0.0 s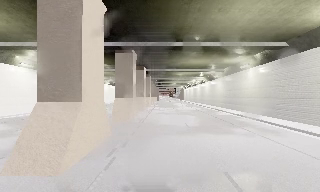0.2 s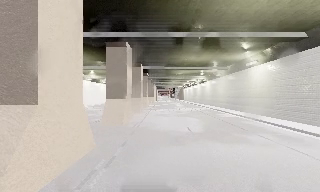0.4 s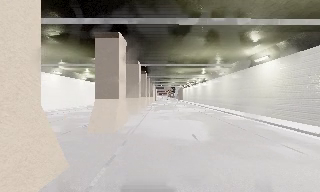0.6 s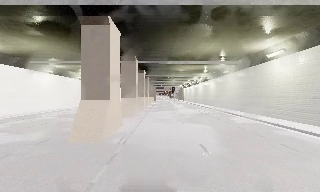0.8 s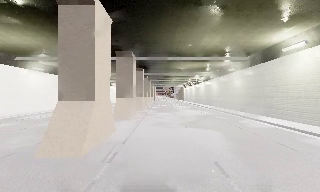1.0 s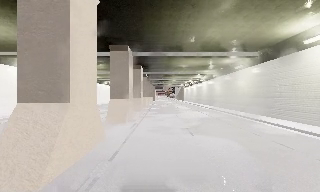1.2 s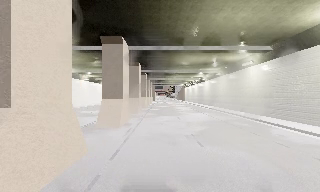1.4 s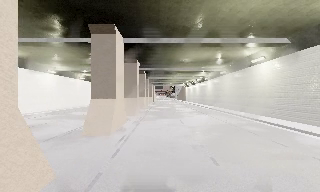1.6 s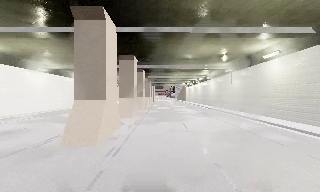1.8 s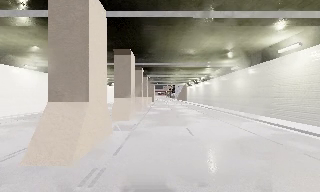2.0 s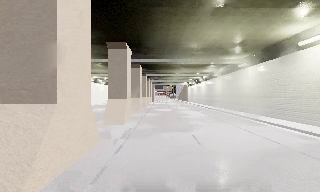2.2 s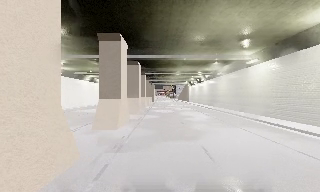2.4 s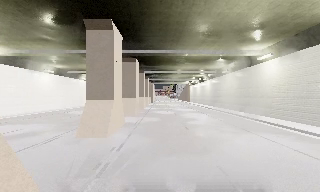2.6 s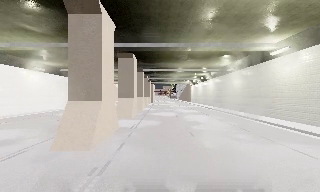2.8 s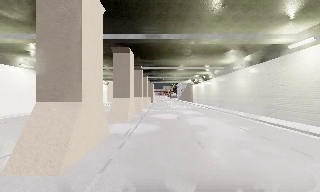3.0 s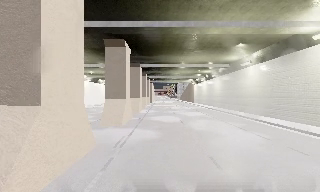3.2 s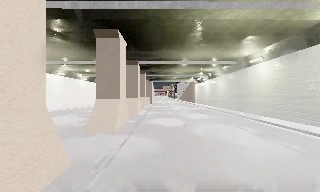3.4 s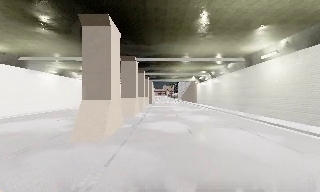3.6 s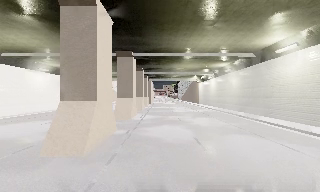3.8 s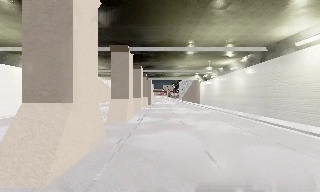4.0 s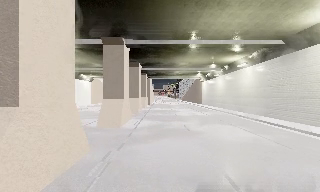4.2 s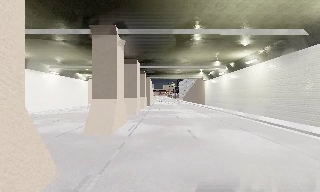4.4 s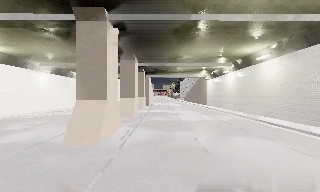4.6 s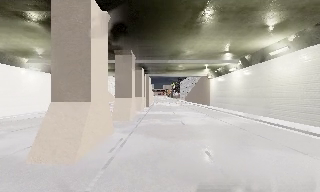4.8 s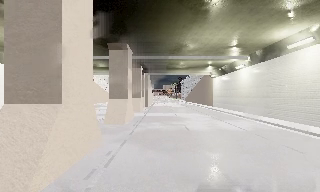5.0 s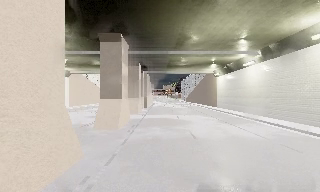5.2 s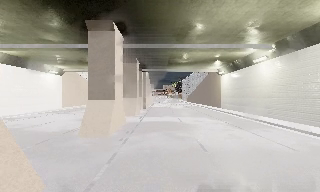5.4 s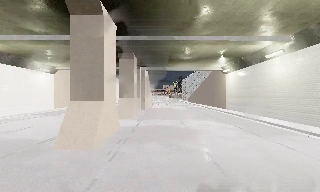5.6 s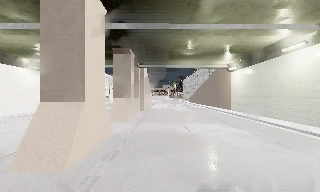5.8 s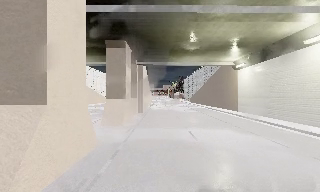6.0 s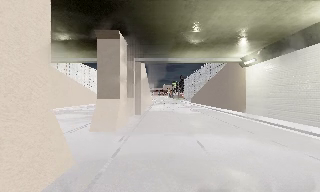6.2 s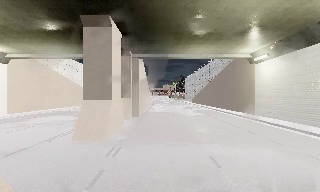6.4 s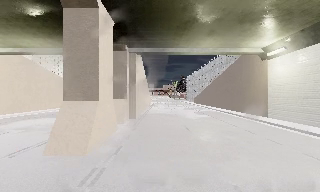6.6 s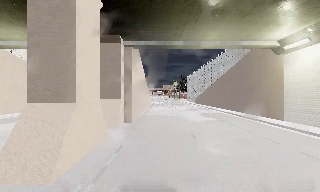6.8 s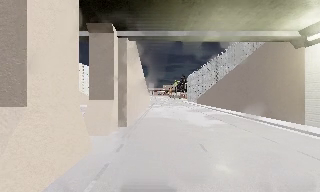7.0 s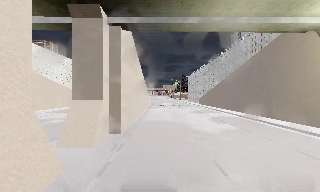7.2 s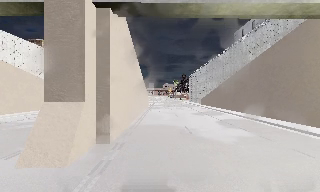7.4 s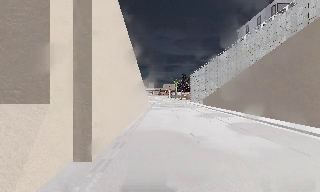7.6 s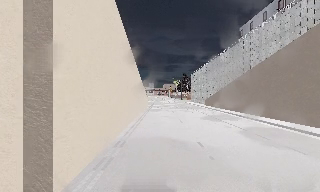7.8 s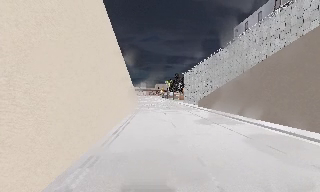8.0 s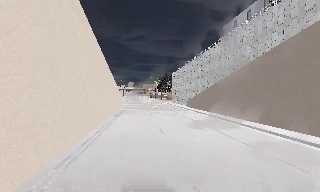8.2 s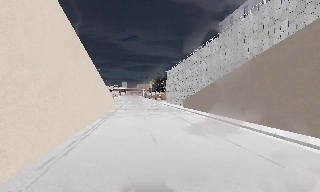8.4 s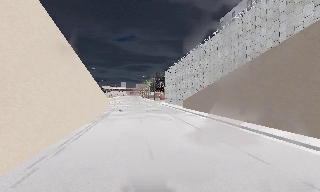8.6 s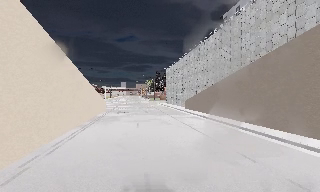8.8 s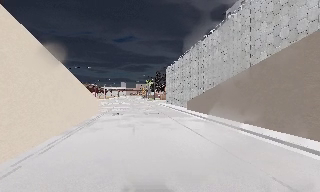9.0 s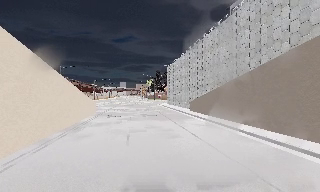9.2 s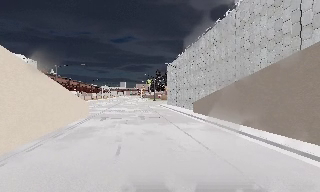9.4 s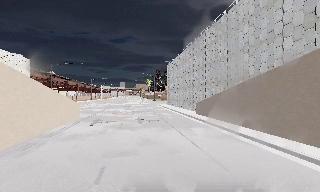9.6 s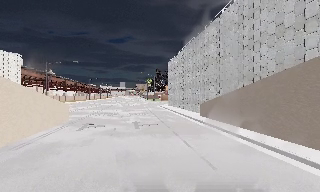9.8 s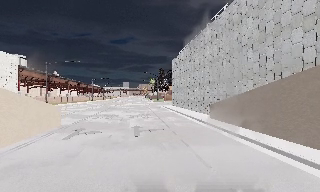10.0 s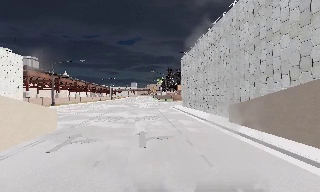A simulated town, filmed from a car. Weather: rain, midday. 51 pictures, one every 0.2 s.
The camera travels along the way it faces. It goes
forward.
0.0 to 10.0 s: The camera travels forward, about 95 m, so what stands in front looms larger.
The film runs forward here.
